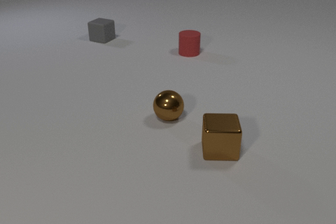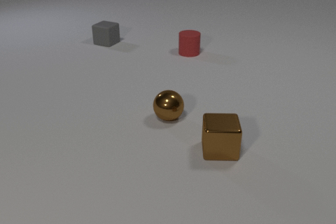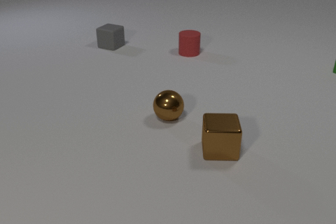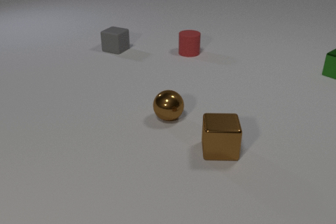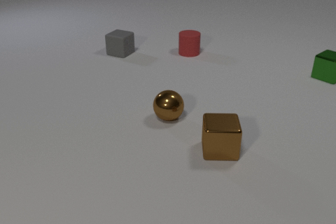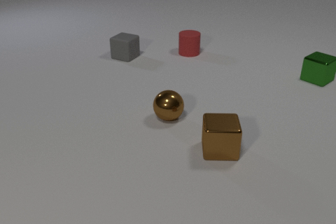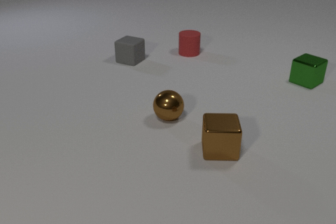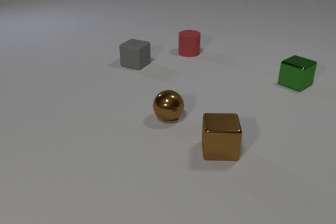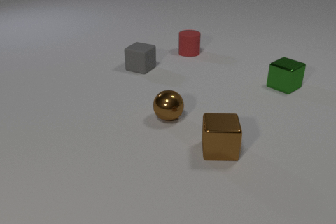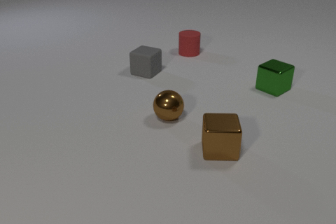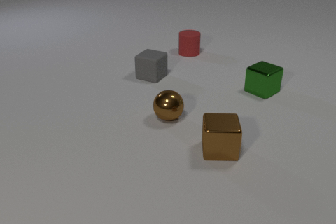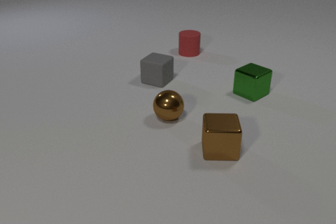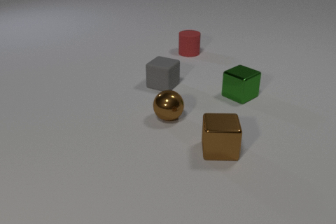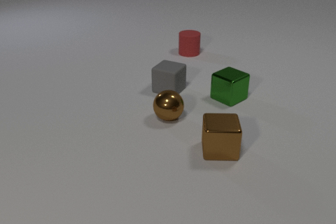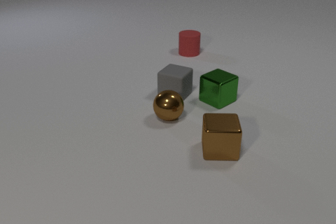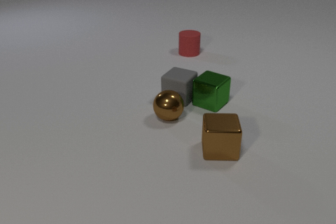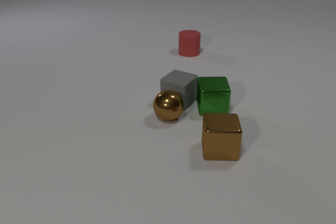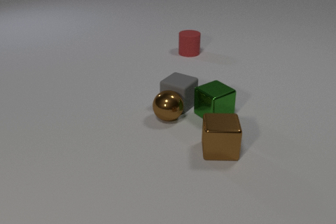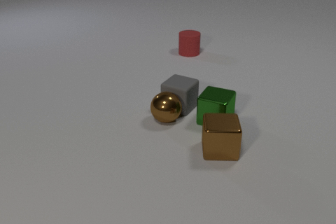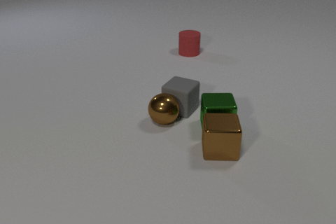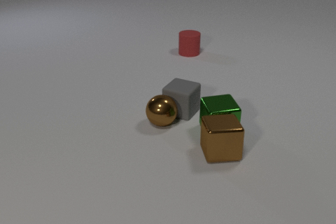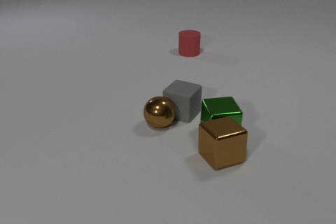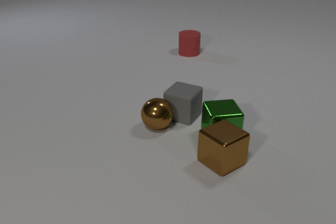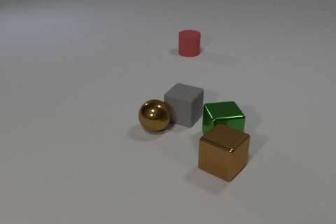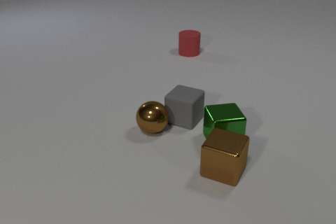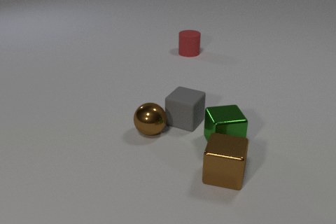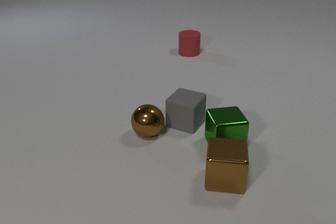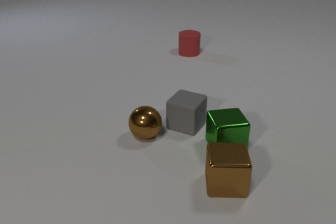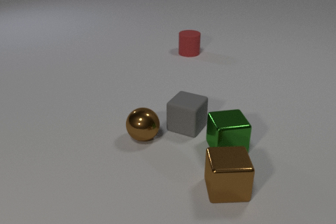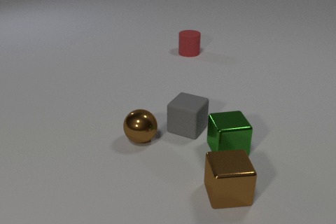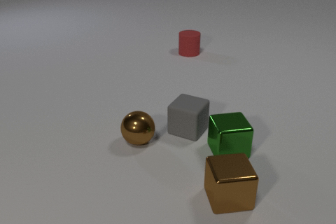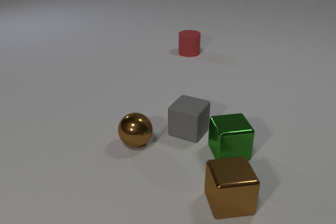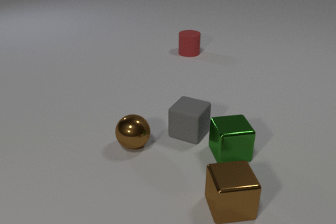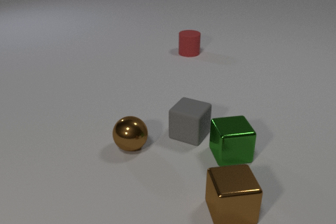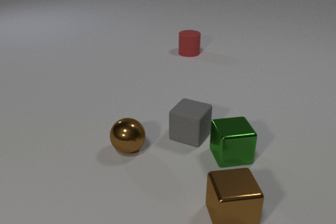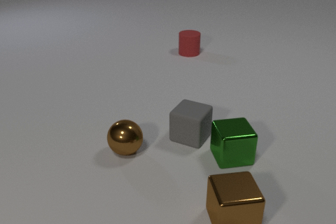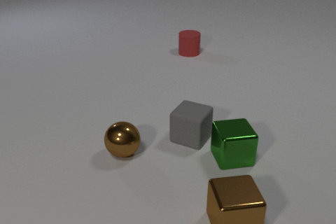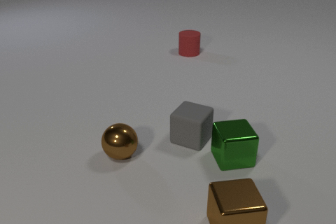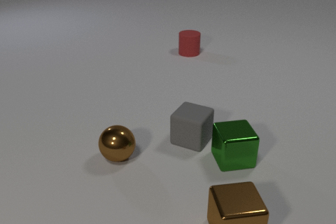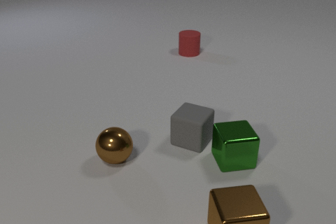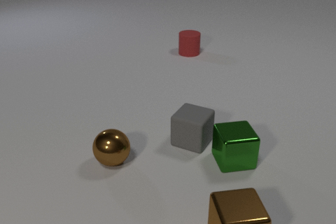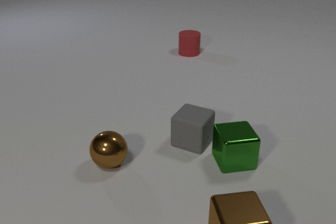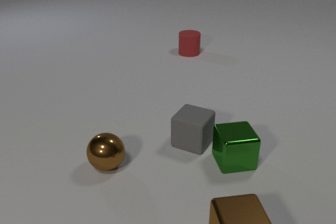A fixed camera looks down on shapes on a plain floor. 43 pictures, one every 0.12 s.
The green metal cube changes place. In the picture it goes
toward the camera.
The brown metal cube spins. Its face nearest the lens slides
to the right.
0.00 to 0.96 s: The green metal cube comes in at the right edge, slides to the left and toward the camera. The gray rubber cube slides toward the camera and to the right.
0.96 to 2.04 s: The green metal cube slides toward the camera and to the left. The gray rubber cube slides toward the camera and to the right. The green metal cube and the gray rubber cube collide. The gray rubber cube and the brown metal sphere collide.
2.04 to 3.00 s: The green metal cube slides toward the camera. The gray rubber cube slides toward the camera. The brown metal cube slides toward the camera, spins so that its near face slides to the right, counterclockwise seen from above. The brown metal sphere rolls toward the camera and to the left. The green metal cube and the brown metal cube collide.
3.00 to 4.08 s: The green metal cube slides toward the camera. The gray rubber cube slides toward the camera. The brown metal cube slides toward the camera, spins so that its near face slides to the right, counterclockwise seen from above. The brown metal sphere rolls toward the camera and to the left.
4.08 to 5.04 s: The green metal cube slides toward the camera. The gray rubber cube slides toward the camera. The brown metal cube slides toward the camera. The brown metal sphere rolls toward the camera and to the left.
What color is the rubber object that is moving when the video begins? gray.
Are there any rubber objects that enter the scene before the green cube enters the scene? no.
How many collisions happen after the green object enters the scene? 3.
